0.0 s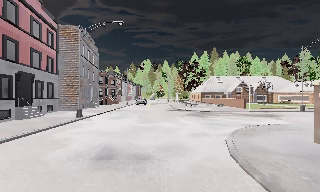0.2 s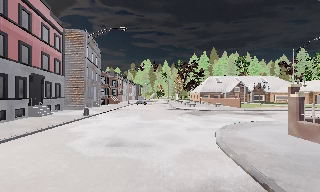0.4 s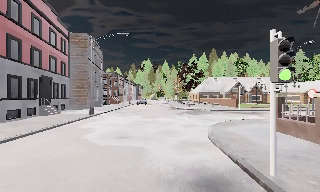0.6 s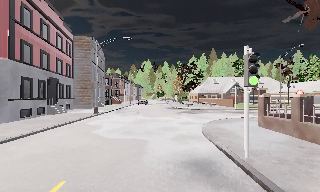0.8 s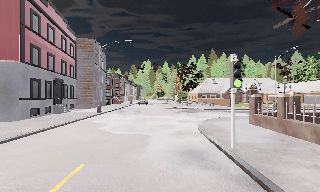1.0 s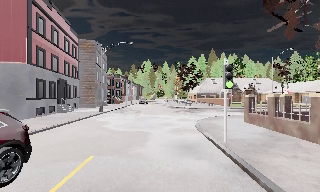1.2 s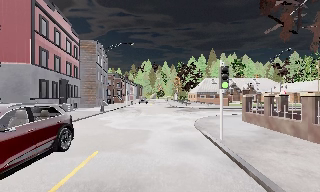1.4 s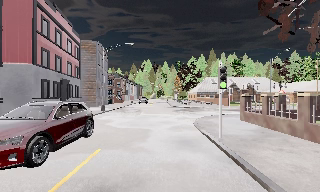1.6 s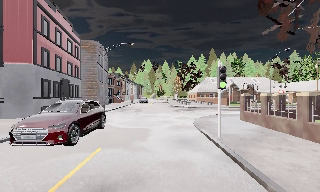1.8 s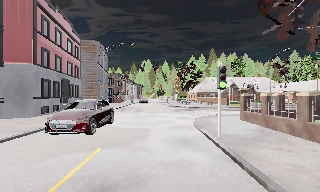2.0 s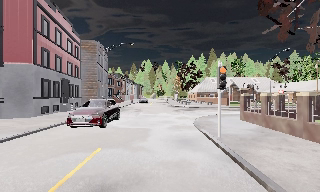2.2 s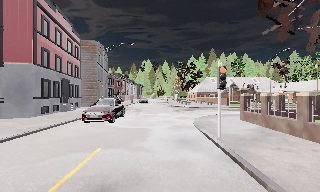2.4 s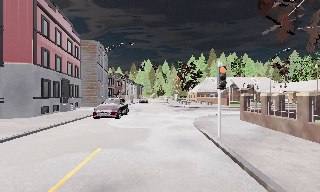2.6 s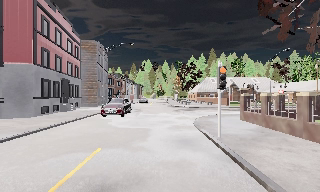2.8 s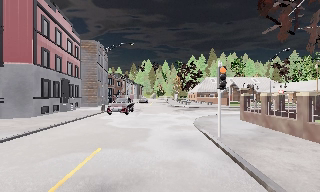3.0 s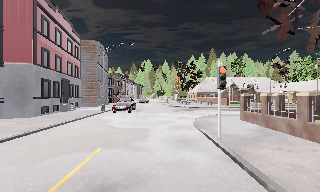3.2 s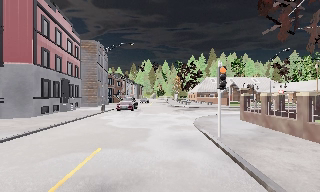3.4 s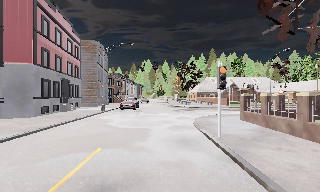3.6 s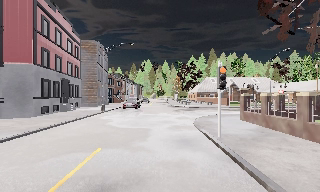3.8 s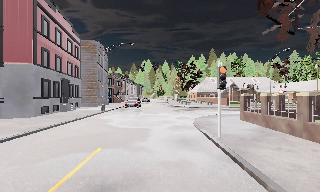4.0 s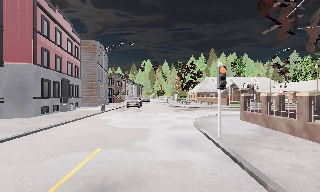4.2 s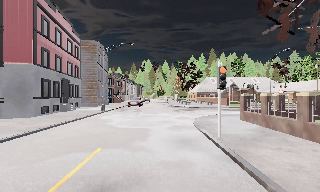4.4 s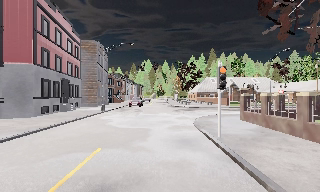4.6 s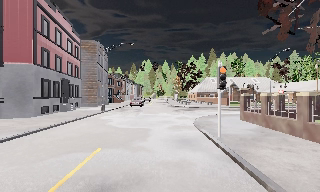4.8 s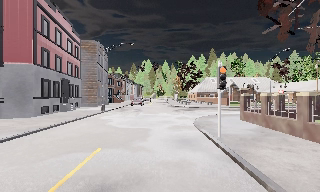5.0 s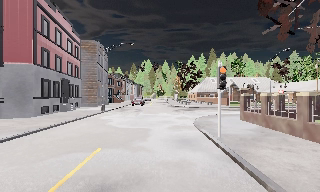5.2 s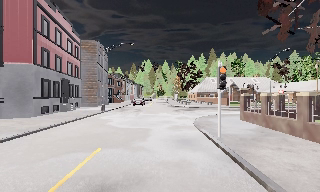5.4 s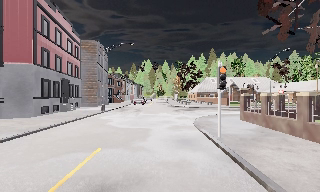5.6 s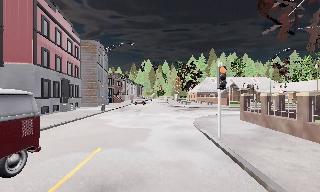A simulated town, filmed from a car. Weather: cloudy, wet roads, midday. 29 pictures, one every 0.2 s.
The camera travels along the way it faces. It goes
backward.
0.0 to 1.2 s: The camera travels backward, about 5 m, so what stands in front gets smaller. It loses speed.
1.2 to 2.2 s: The camera shifts only a little, or ends up much as it began.
2.2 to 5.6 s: The camera keeps its place and its aim.
The film runs backward here.
